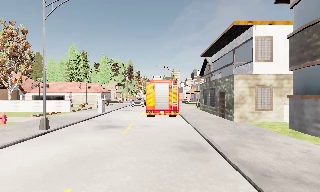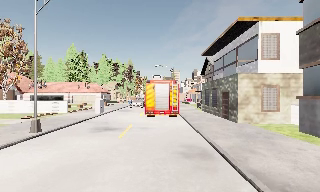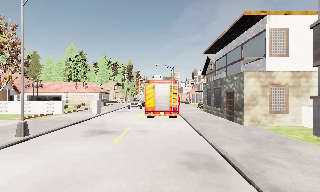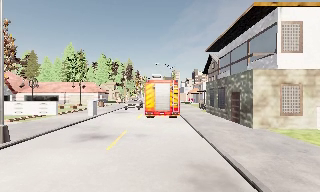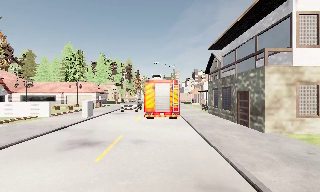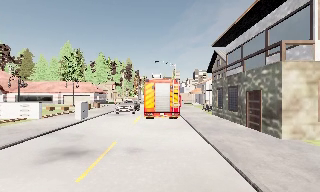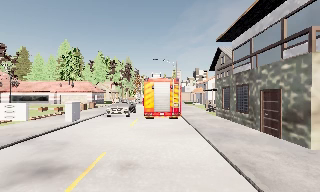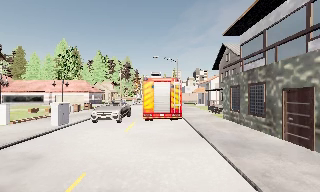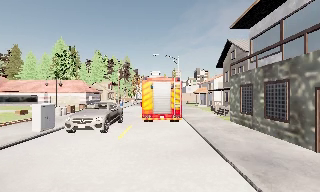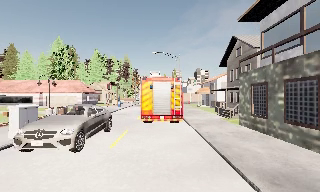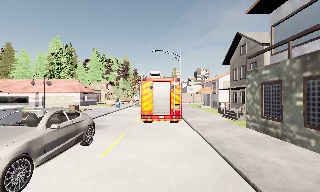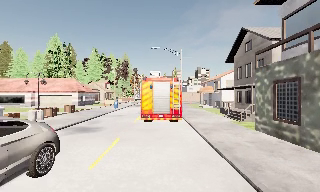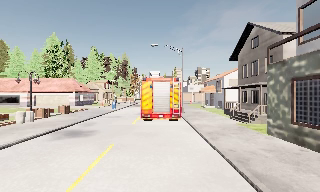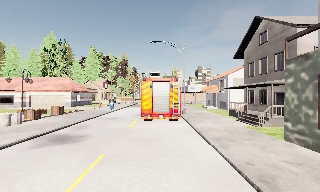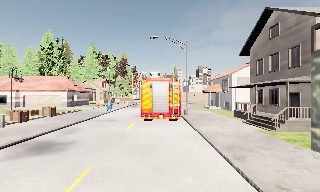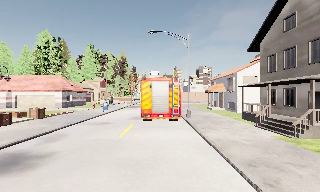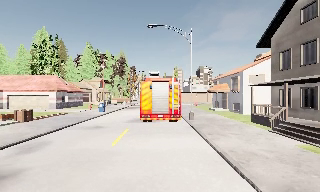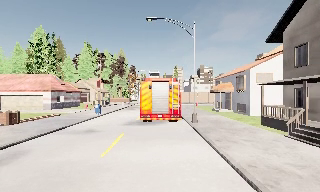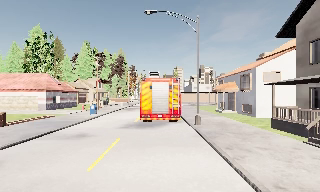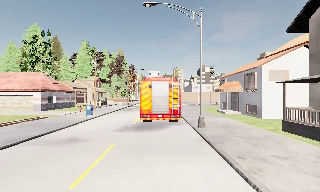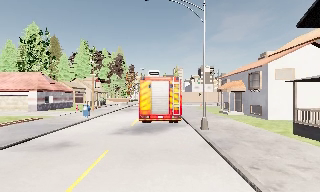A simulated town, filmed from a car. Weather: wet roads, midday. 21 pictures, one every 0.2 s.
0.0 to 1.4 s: The camera travels forward, about 8 m, so what stands in front looms larger. It gains speed.
1.4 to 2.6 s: The camera travels forward, about 7 m, so what stands in front looms larger.
2.6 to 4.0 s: The camera travels forward, about 8 m, so what stands in front looms larger. It loses speed.
The film runs forward here.
